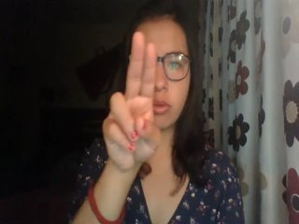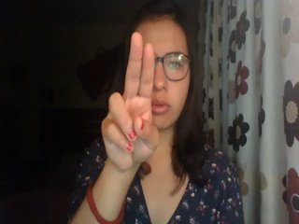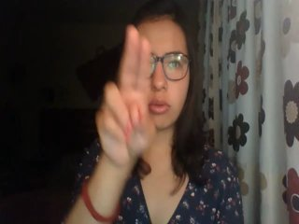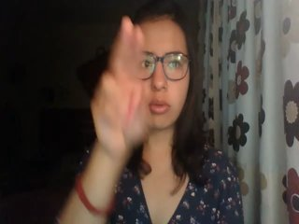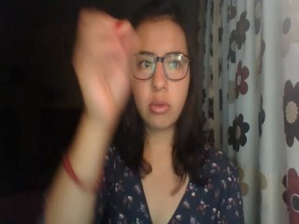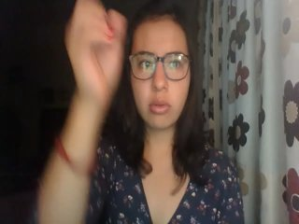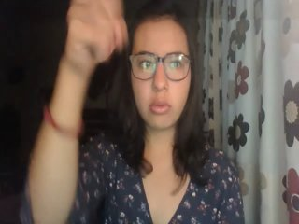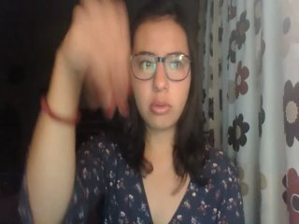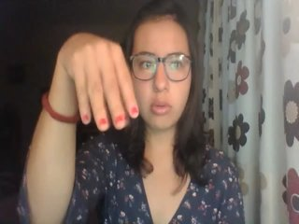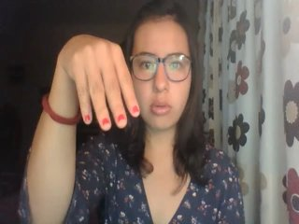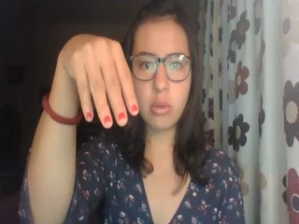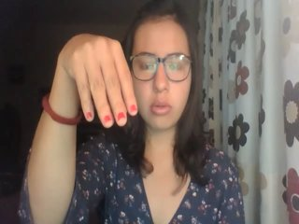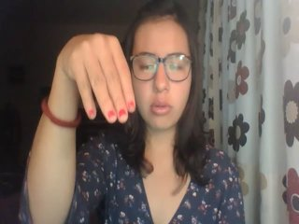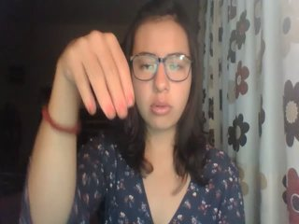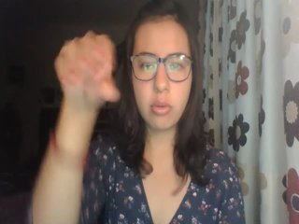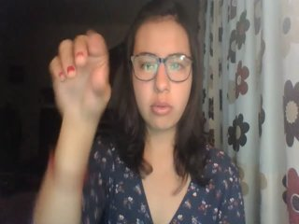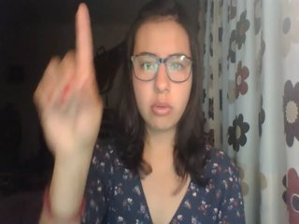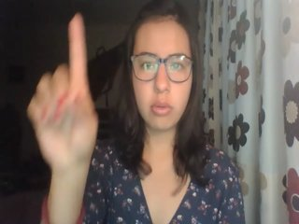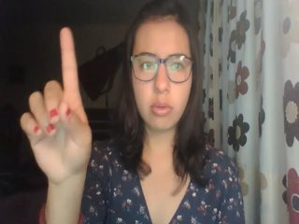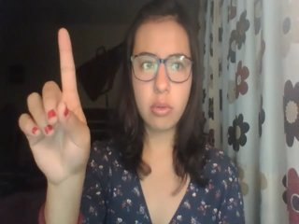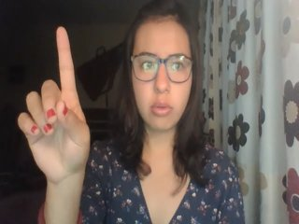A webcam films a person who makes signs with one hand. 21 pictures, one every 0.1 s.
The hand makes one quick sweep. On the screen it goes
downward.
0.0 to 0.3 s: Pointing with two fingers.
0.4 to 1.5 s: On the screen the hand sweeps downward. The name of the sign: Throw down.
1.6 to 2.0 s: Pointing with one finger.
